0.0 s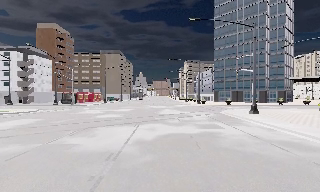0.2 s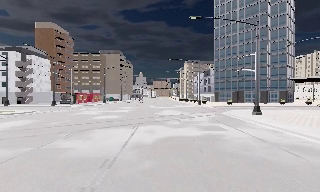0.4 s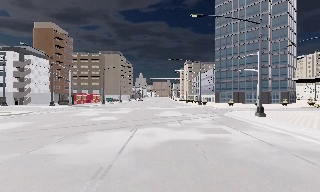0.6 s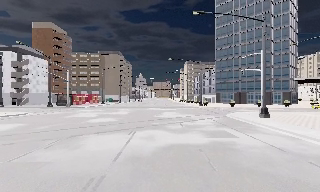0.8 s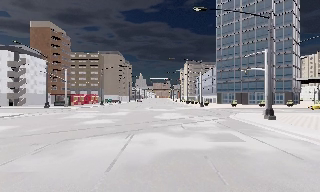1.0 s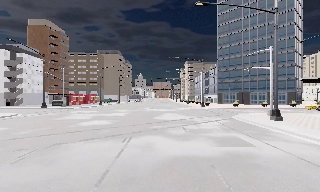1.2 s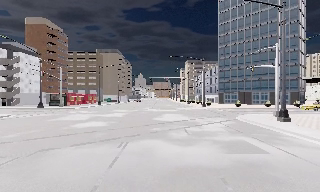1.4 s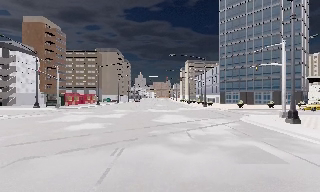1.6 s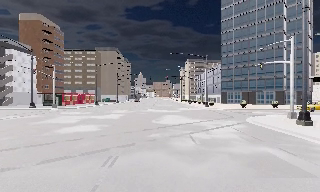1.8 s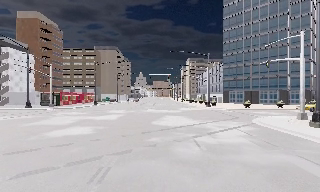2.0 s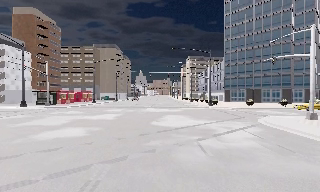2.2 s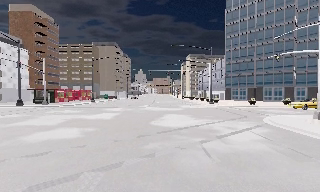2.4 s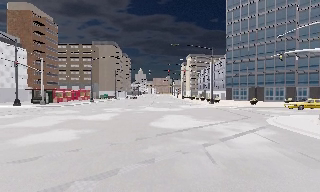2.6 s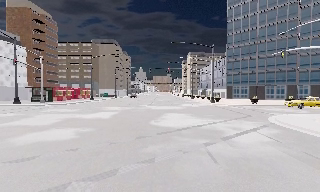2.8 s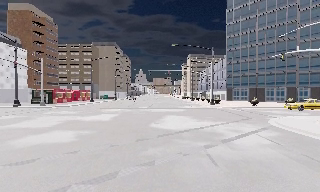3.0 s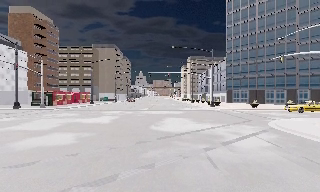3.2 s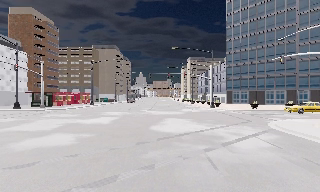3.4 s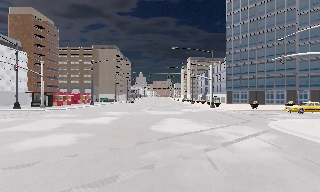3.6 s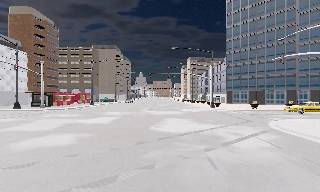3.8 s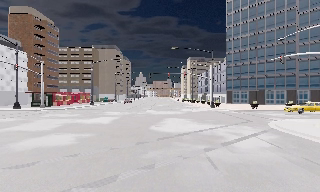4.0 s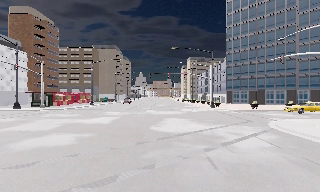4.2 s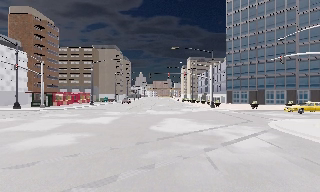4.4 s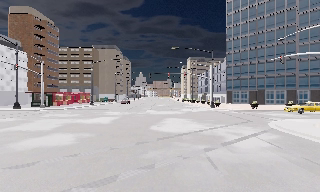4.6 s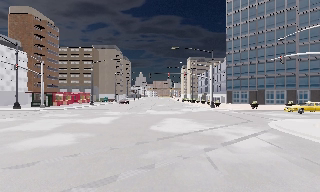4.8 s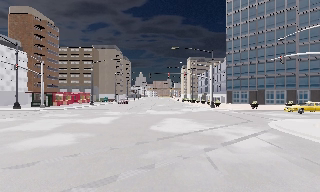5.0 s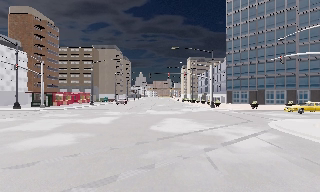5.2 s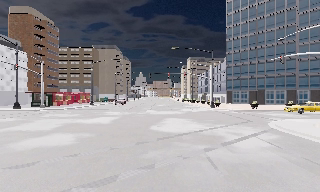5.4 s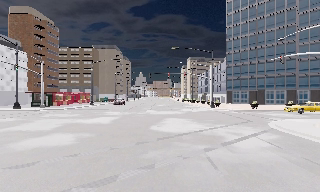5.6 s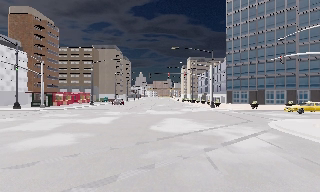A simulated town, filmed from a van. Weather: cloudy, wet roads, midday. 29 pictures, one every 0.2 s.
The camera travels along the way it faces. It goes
forward.
0.0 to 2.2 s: The camera travels forward, about 9 m, so what stands in front looms larger.
2.2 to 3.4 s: The camera travels forward, about 0.5 m, so what stands in front looms larger. It loses speed.
3.4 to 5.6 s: The camera keeps its place and its aim.
The film runs forward here.
